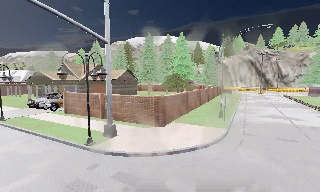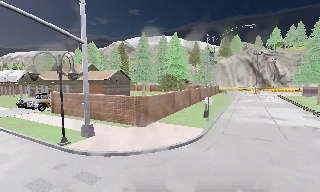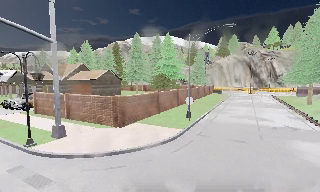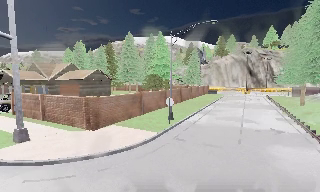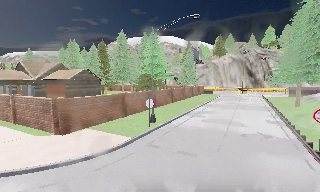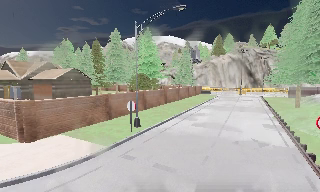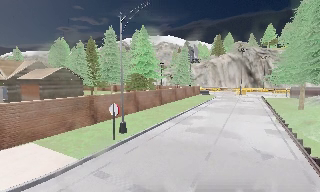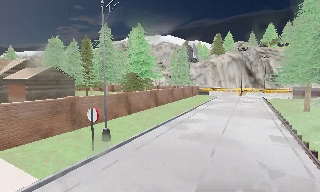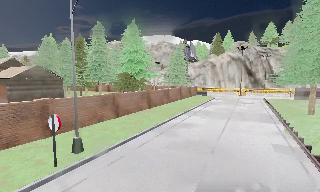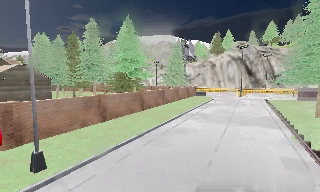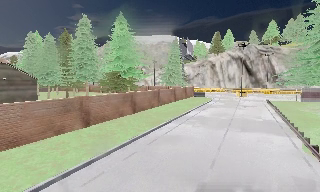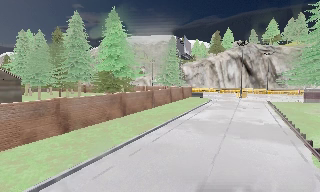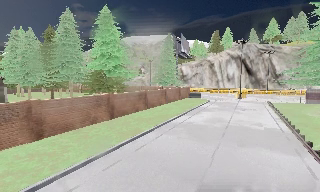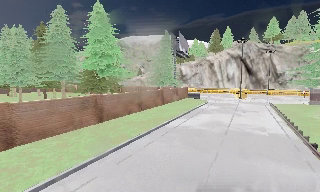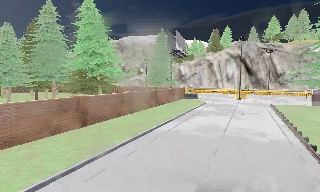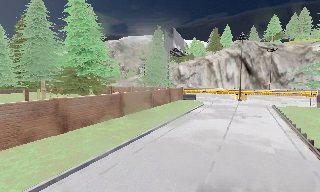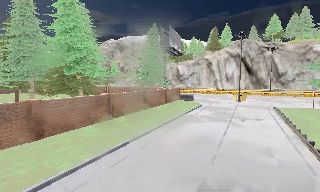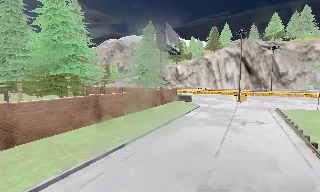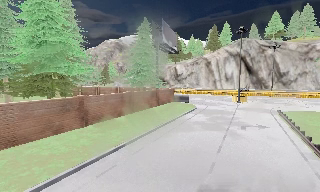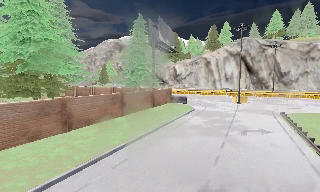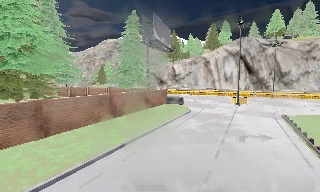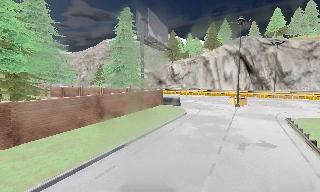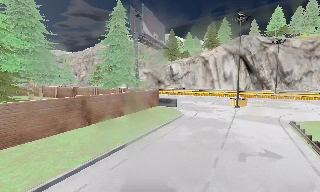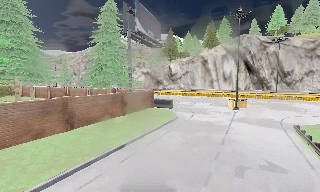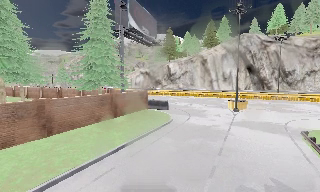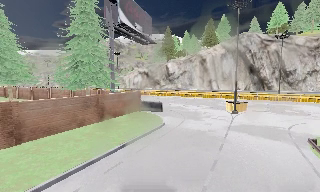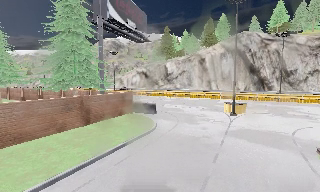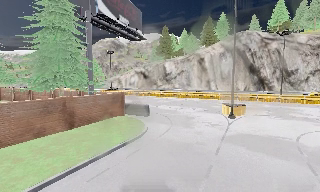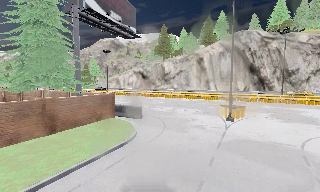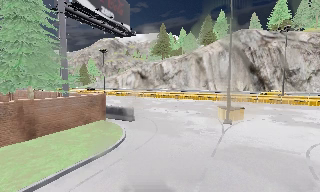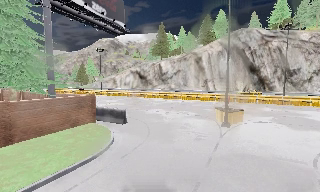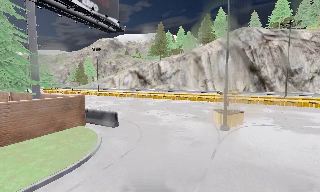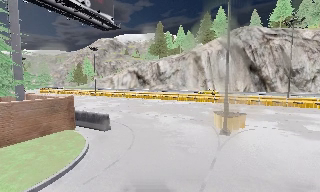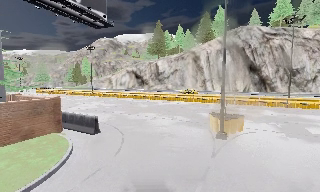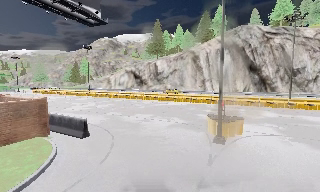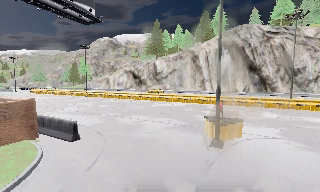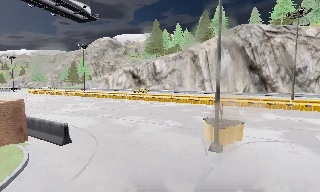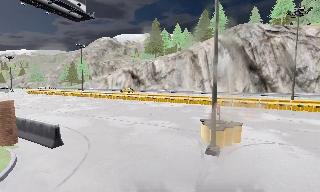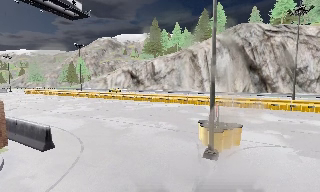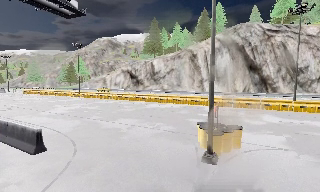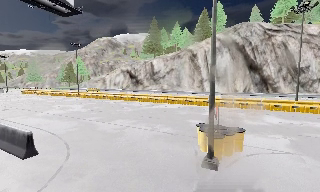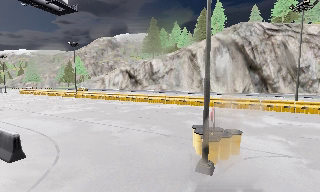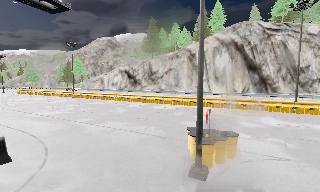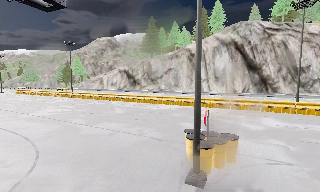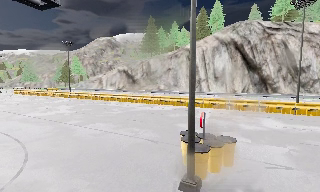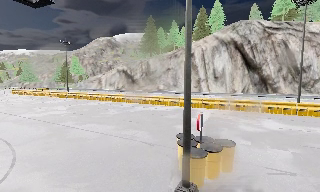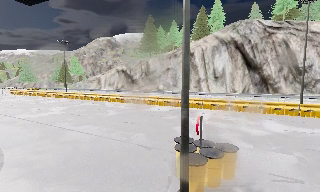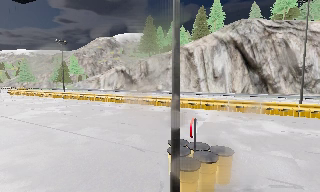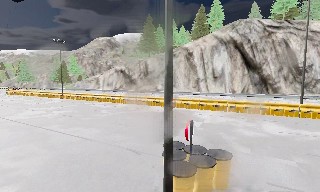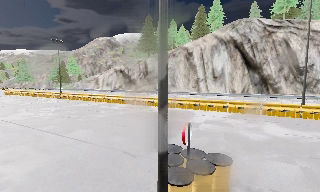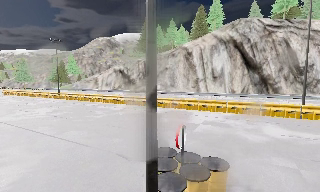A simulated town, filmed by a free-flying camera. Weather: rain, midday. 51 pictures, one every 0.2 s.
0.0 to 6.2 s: The camera travels forward and to its right, about 45 m, so what stands in front looms larger.
6.2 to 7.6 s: The camera travels forward and to its right, about 4.5 m, so what stands in front looms larger. It loses speed.
7.6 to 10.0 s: The camera travels forward and to its right, about 5 m, so what stands in front looms larger.
The film runs forward here.
